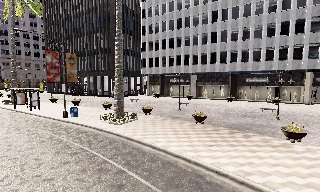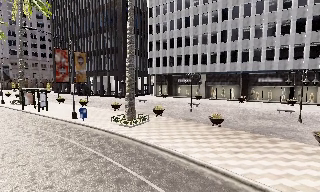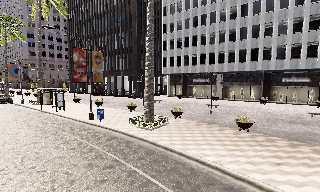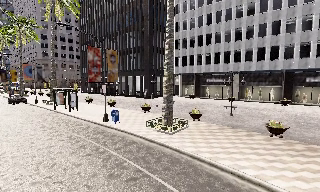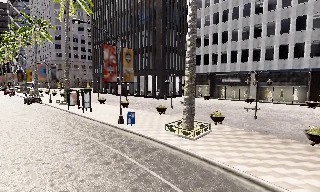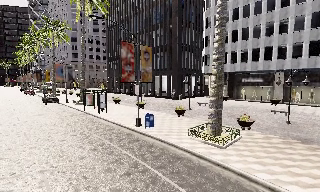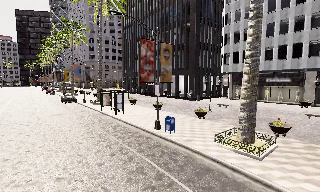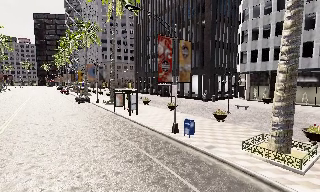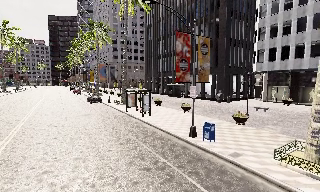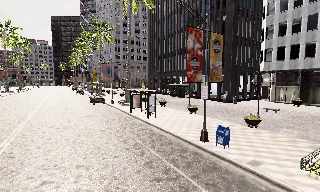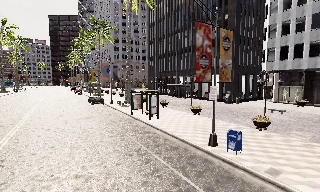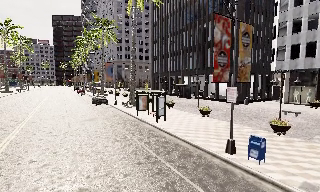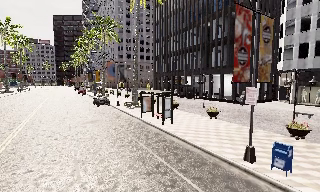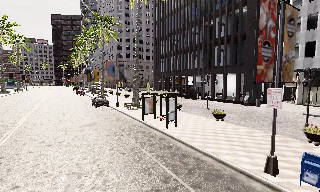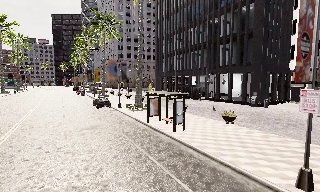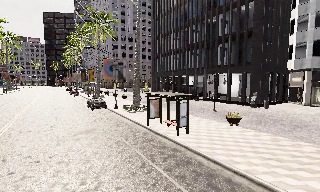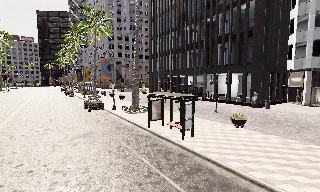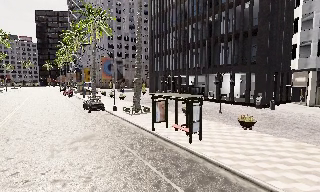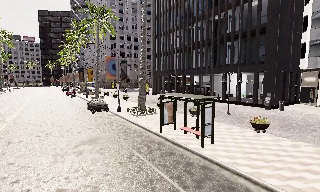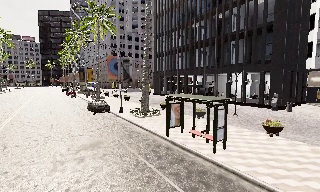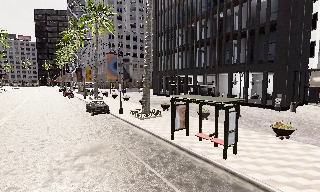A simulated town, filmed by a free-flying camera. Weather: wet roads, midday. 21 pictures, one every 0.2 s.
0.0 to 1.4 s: The camera pans to its left, which is counterclockwise from overhead, by about 25 degrees. It travels forward and to its left, about 8 m, so what stands in front looms larger.
1.4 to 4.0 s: The camera travels forward and to its left, about 11 m, so what stands in front looms larger.
The film runs forward here.
